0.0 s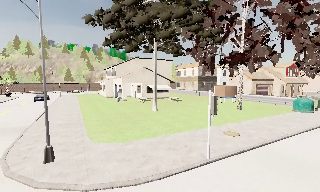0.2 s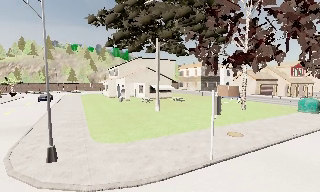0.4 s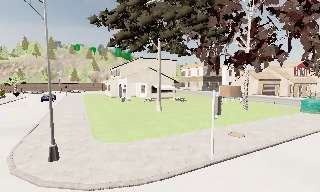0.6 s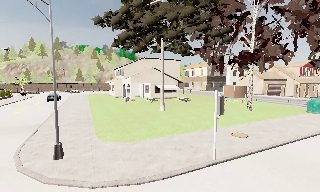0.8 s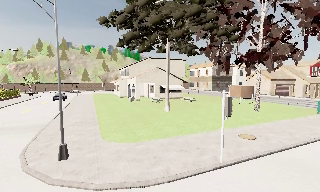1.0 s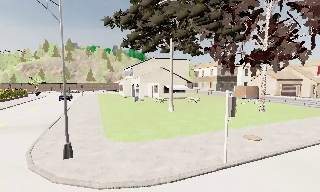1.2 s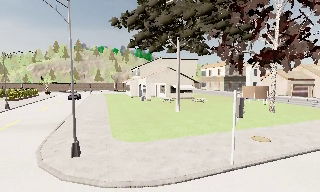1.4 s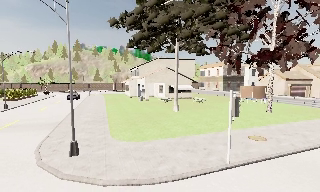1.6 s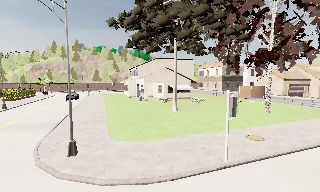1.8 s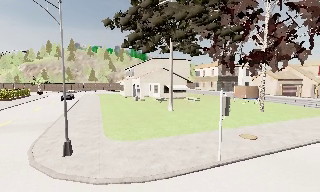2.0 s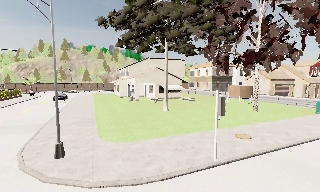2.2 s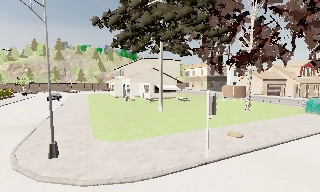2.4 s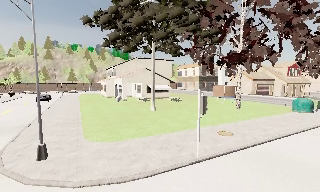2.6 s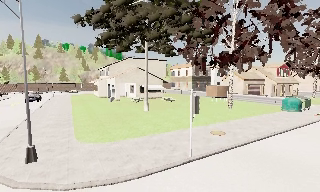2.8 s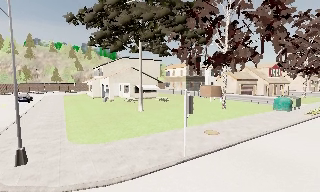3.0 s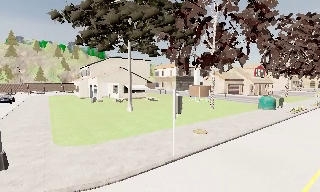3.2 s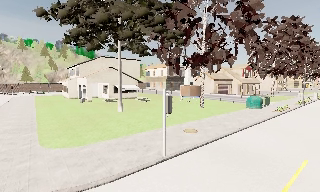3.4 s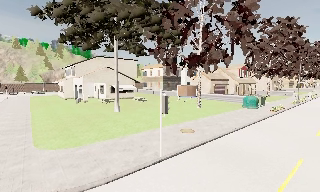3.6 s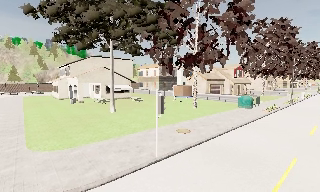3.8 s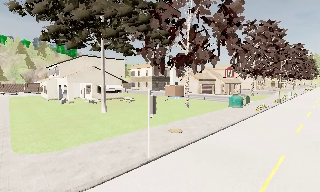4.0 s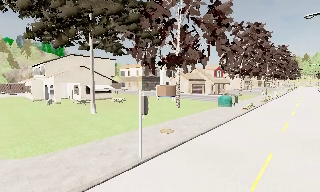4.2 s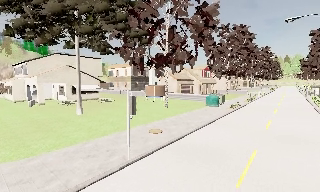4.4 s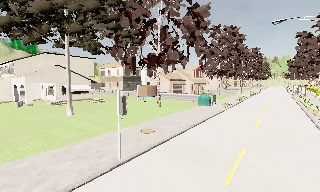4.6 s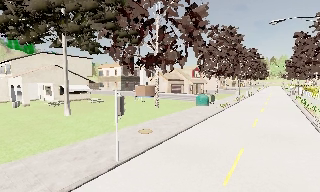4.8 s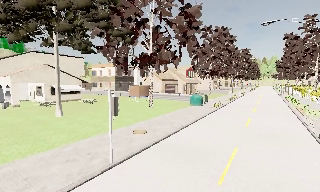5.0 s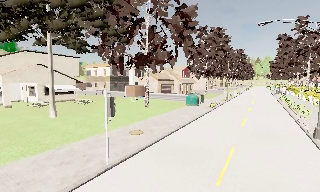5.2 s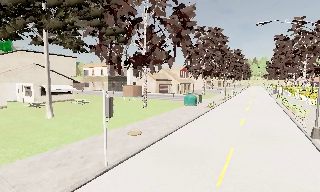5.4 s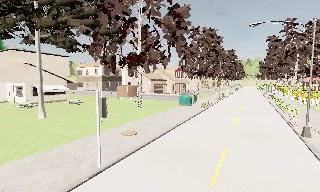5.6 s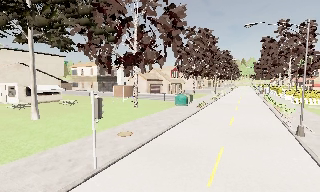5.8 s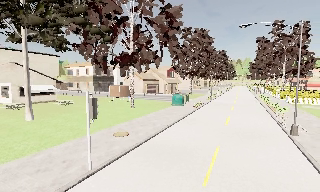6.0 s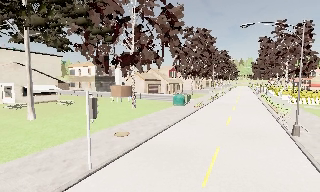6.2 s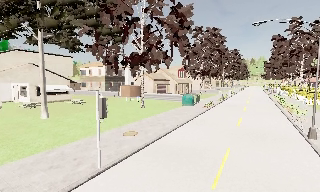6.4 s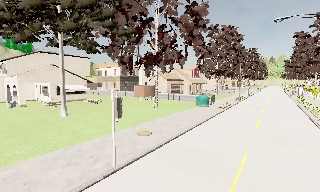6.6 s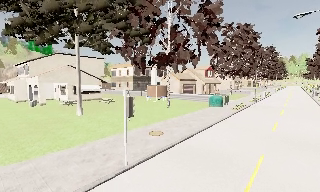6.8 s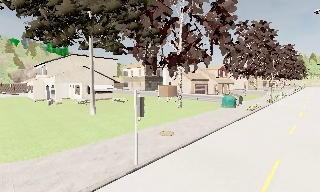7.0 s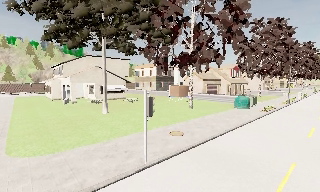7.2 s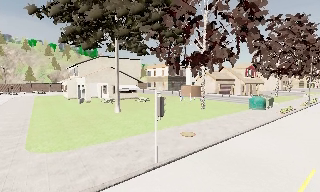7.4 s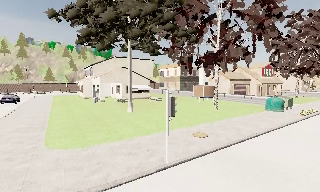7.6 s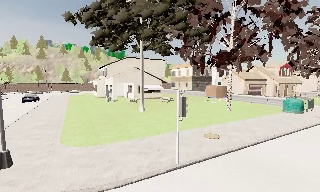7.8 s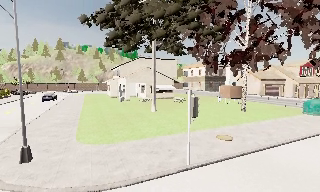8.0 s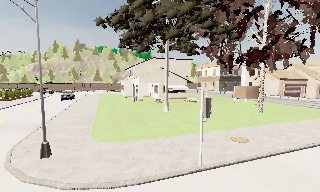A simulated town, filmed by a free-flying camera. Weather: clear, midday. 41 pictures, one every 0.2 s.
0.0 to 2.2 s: The camera travels to its right, about 0.5 m.
2.2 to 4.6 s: The scene slides to the left, as the camera pans about 30 degrees to its right.
4.6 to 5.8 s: The camera shifts only a little, or ends up much as it began.
5.8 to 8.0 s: The scene slides to the right, as the camera pans about 45 degrees to its left.
The film runs forward here.
